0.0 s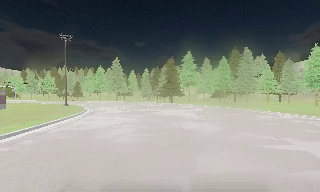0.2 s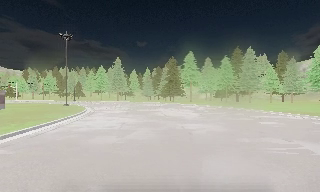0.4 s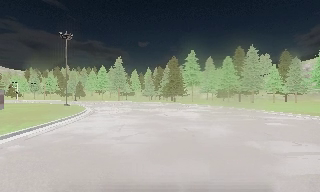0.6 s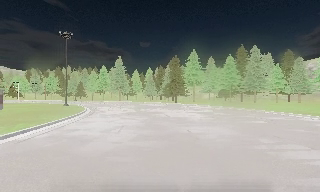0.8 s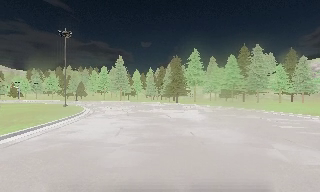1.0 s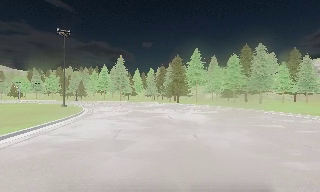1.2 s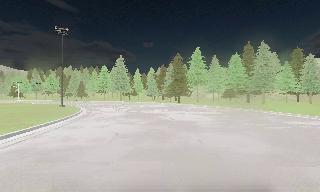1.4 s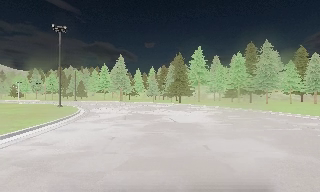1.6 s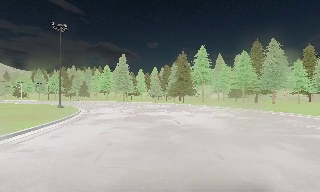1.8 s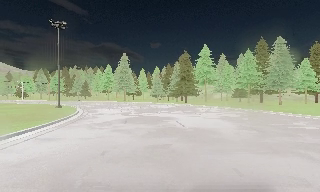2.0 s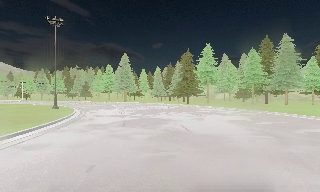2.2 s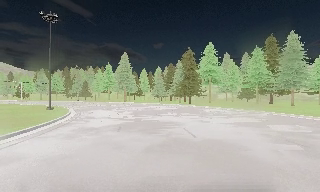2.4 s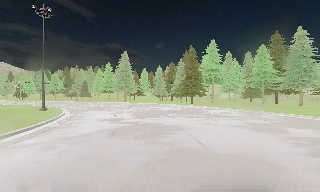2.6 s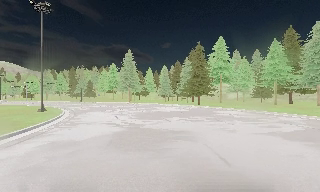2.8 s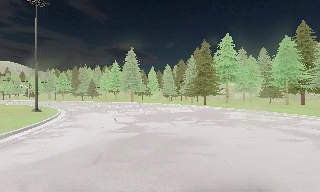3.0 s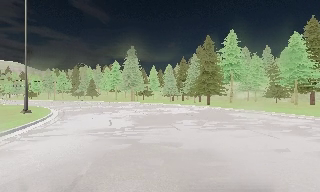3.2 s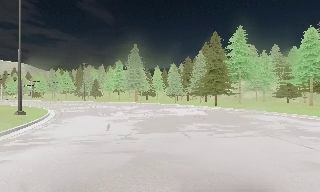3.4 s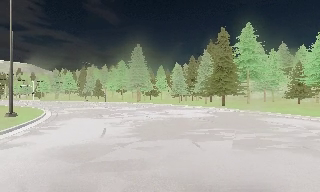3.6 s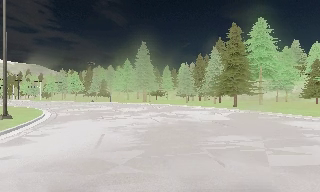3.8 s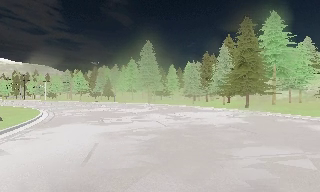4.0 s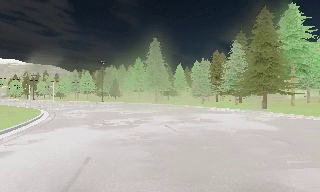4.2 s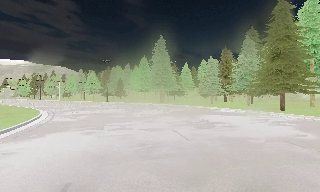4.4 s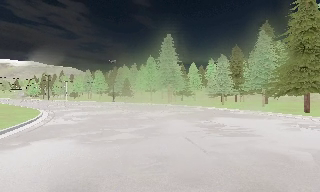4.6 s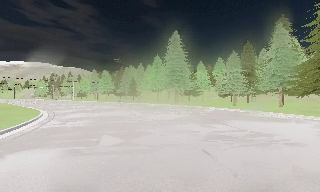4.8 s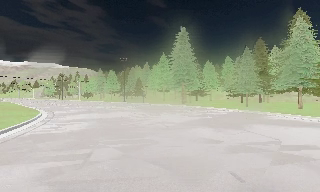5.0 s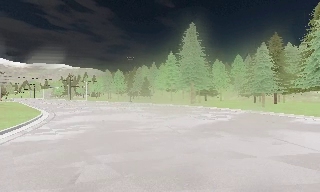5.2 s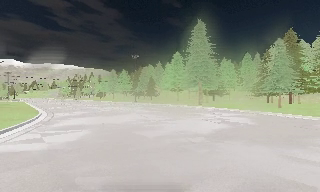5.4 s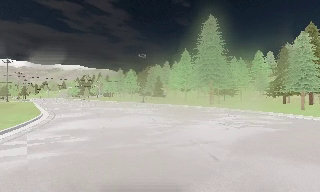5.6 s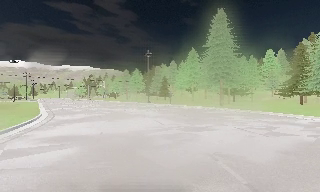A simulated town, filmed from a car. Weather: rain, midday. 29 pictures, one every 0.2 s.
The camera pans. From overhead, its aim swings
counterclockwise.
The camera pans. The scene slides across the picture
to the right.
0.0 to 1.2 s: The camera travels forward, about 3 m, so what stands in front looms larger. It gains speed.
1.2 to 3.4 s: The camera travels forward, about 14 m, so what stands in front looms larger. It gains speed.
3.4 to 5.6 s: The camera swings to its left by about 25 degrees, and the scene slides to the right. It travels forward, about 16 m, so what stands in front looms larger.
The film runs forward here.
